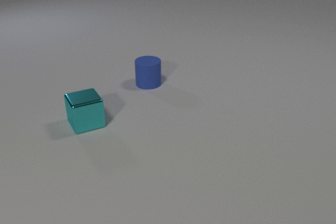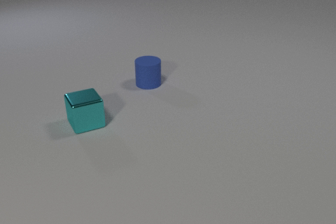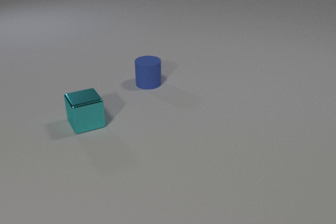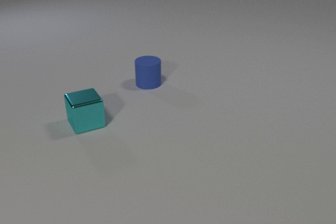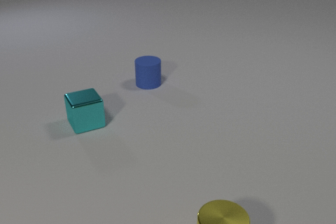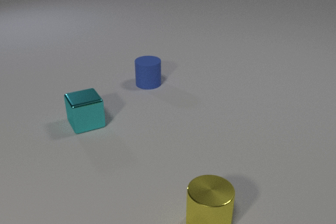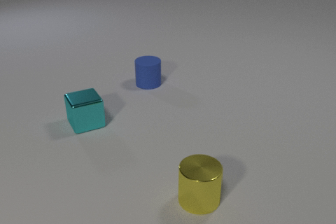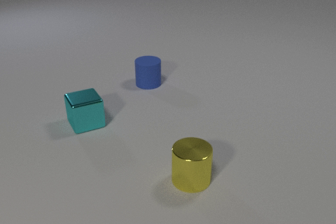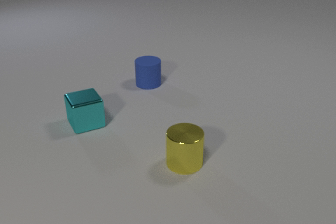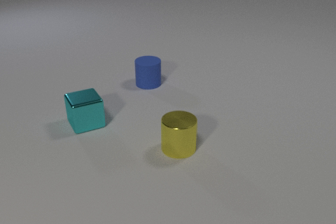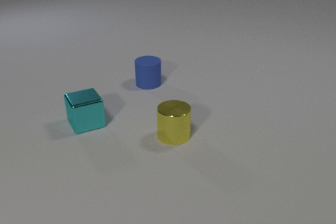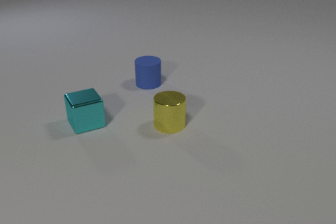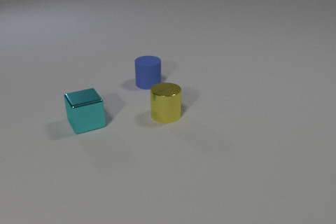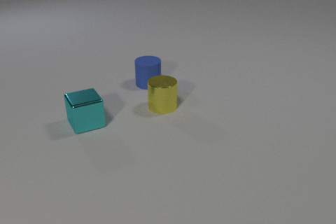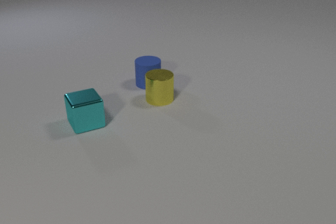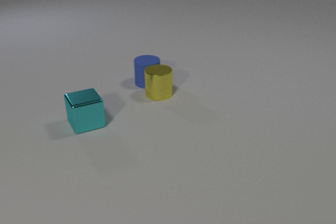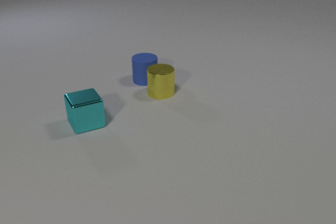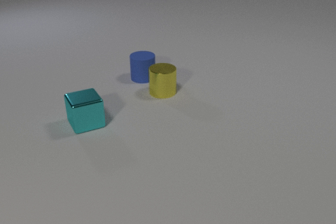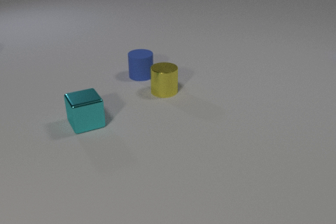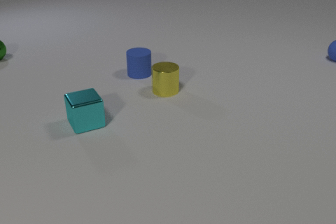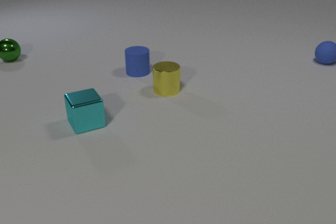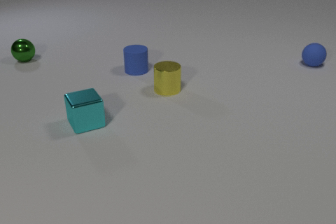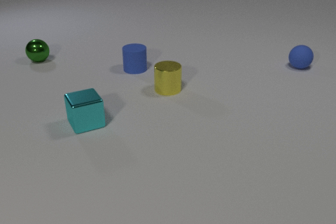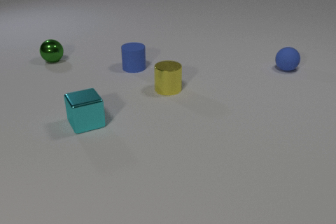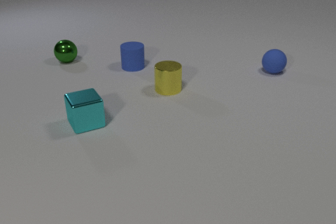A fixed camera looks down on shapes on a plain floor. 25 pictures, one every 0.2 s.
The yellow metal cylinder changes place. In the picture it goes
away from the camera.
0.0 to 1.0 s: The yellow metal cylinder comes in at the bottom edge, slides away from the camera.
1.0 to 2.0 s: The yellow metal cylinder slides away from the camera.
2.0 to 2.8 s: The yellow metal cylinder slides away from the camera.
2.8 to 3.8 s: The yellow metal cylinder slides away from the camera. The blue rubber cylinder slides away from the camera. The blue rubber sphere comes in at the right edge, rolls toward the camera and to the left. The green metal sphere comes in at the left edge, rolls to the right. The yellow metal cylinder and the blue rubber cylinder collide.
3.8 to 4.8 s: The blue rubber cylinder slides away from the camera. The blue rubber sphere rolls to the left and toward the camera. The green metal sphere rolls to the right and toward the camera.
How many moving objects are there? 4.
How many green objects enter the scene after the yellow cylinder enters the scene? 1.
What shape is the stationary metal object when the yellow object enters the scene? cube.
